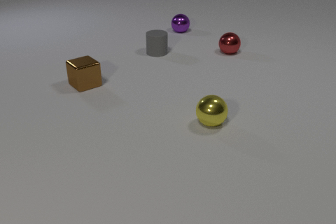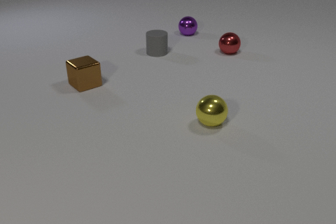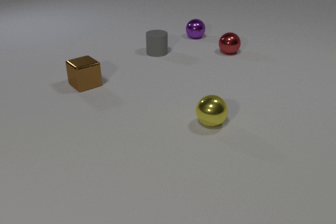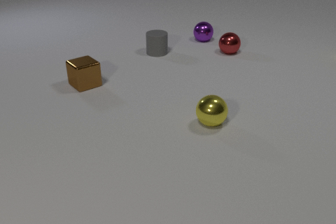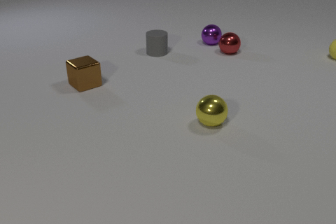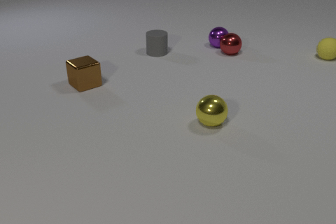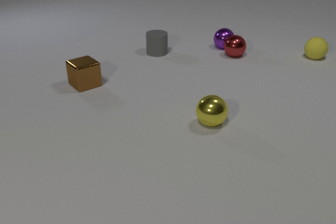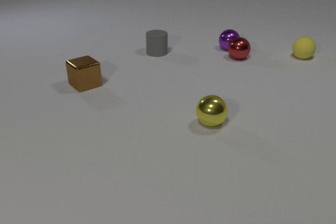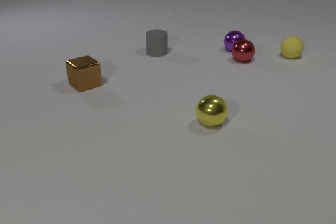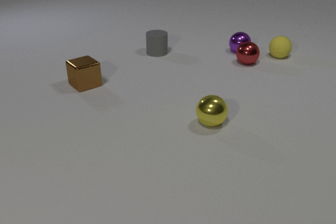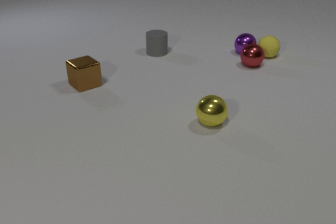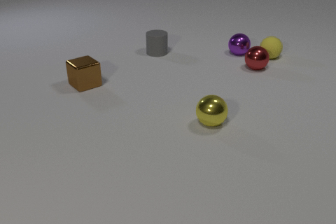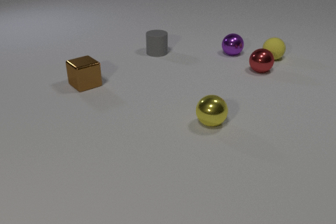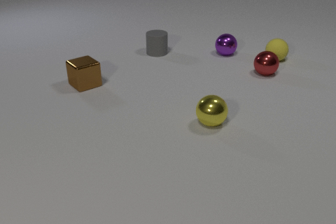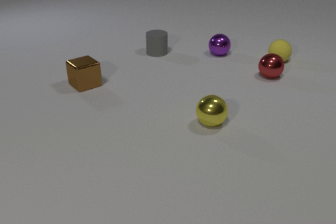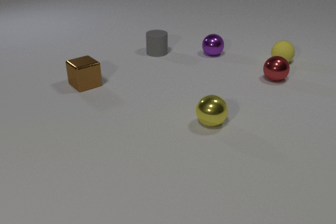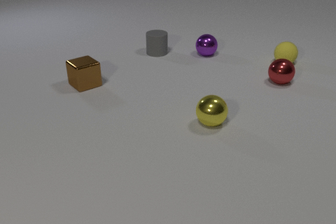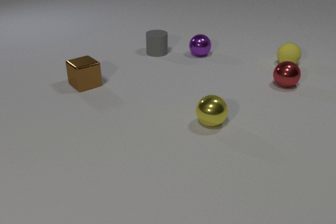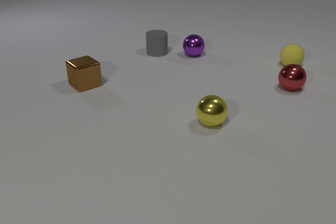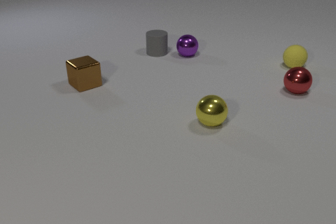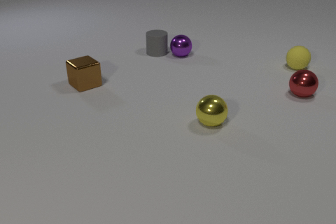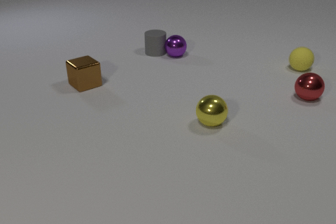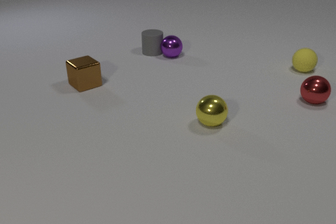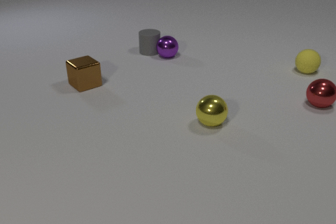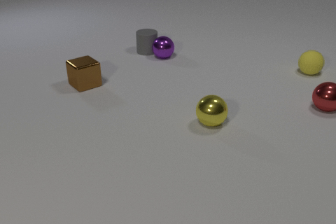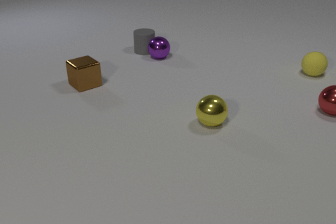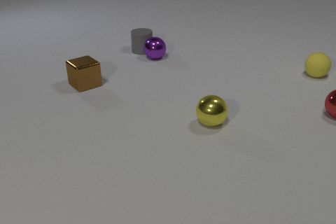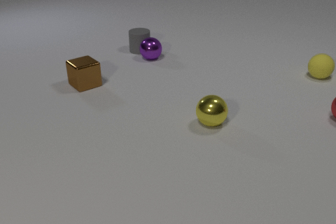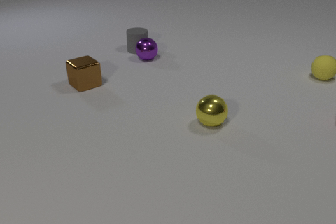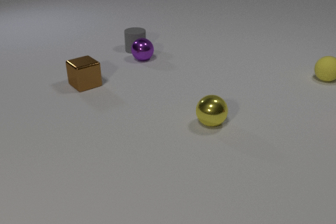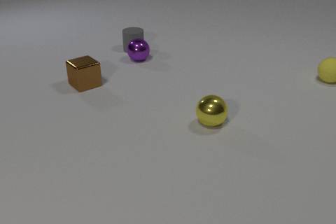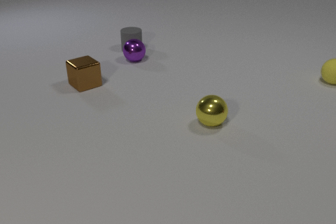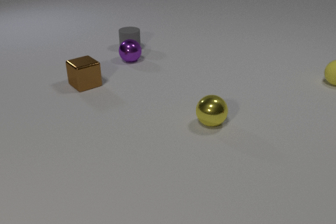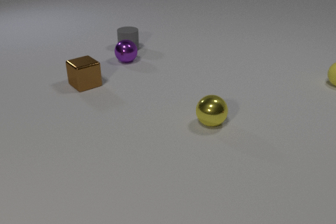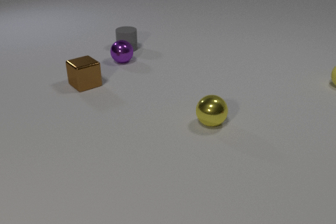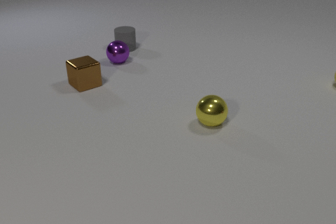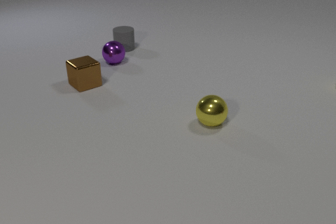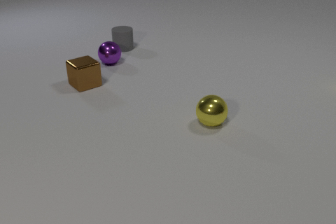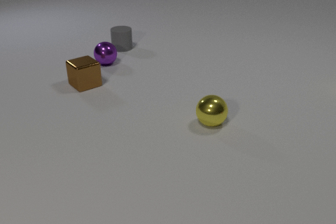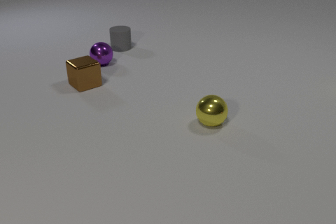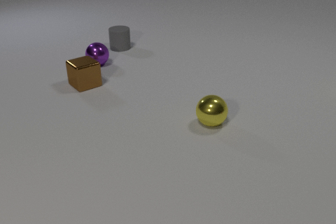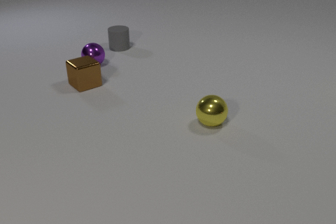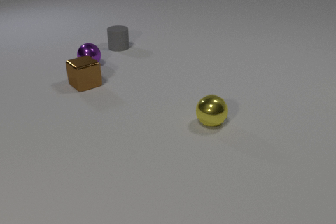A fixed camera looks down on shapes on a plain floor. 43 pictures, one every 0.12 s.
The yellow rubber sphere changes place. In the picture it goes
toward the camera.
0.00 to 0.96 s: The purple metal sphere rolls to the right and toward the camera. The red metal sphere rolls toward the camera and to the right. The yellow rubber sphere comes in at the right edge, rolls to the left. The purple metal sphere and the red metal sphere collide.
0.96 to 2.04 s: The purple metal sphere rolls to the left and toward the camera. The red metal sphere rolls toward the camera and to the right. The yellow rubber sphere rolls toward the camera. The purple metal sphere and the yellow rubber sphere collide.
2.04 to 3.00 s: The purple metal sphere rolls to the left. The red metal sphere rolls to the right and toward the camera. The yellow rubber sphere rolls to the right and toward the camera. The gray rubber cylinder slides to the left and away from the camera. The purple metal sphere and the gray rubber cylinder collide.
3.00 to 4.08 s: The purple metal sphere rolls to the left. The red metal sphere rolls to the right and toward the camera, leaves at the right edge. The yellow rubber sphere rolls to the right and toward the camera. The gray rubber cylinder slides to the left and away from the camera.
4.08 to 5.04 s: The purple metal sphere rolls to the left. The yellow rubber sphere leaves at the right edge. The gray rubber cylinder slides to the left.
How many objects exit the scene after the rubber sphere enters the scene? 2.
What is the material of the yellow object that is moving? rubber.
What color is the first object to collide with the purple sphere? red.
